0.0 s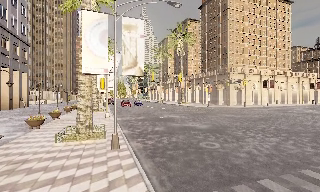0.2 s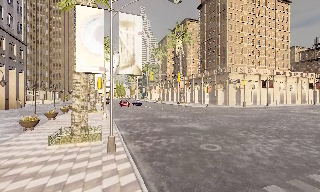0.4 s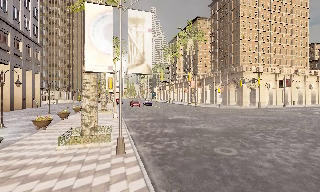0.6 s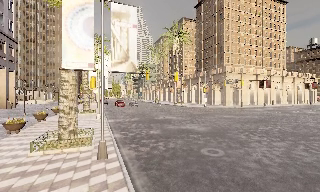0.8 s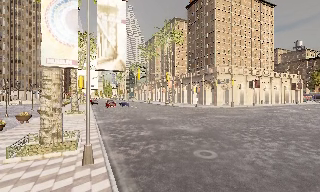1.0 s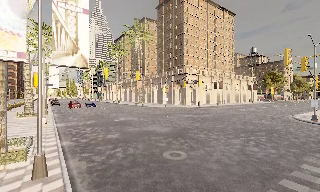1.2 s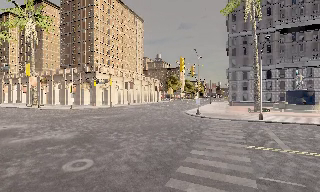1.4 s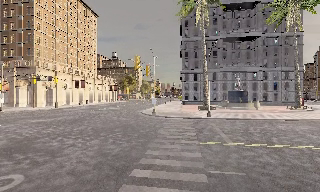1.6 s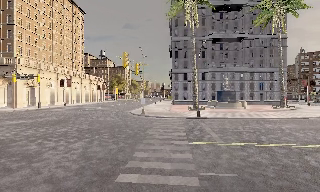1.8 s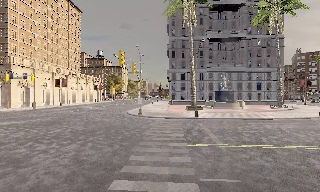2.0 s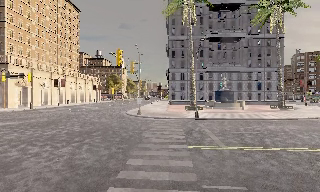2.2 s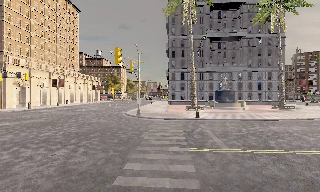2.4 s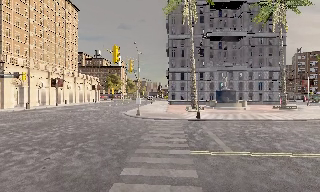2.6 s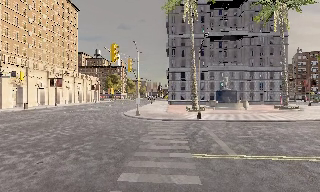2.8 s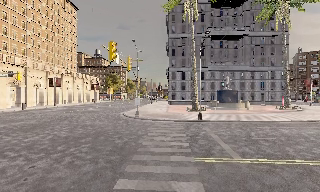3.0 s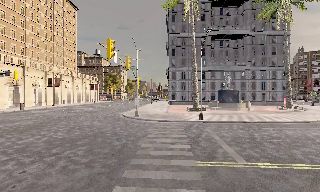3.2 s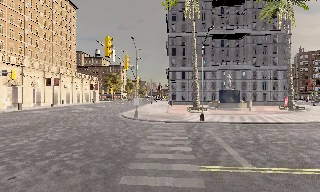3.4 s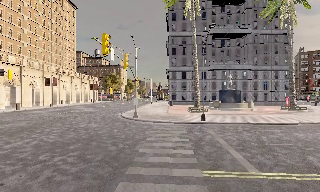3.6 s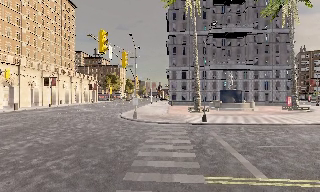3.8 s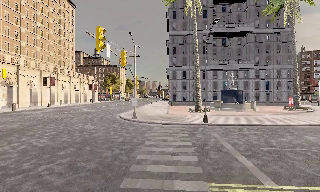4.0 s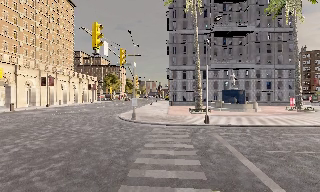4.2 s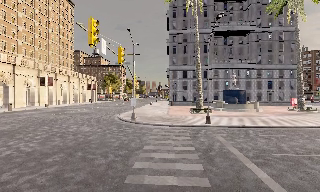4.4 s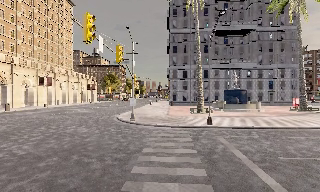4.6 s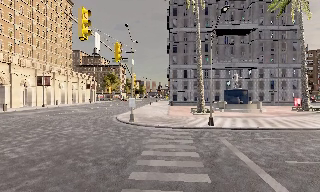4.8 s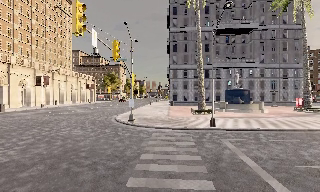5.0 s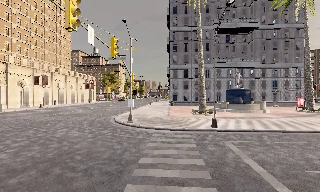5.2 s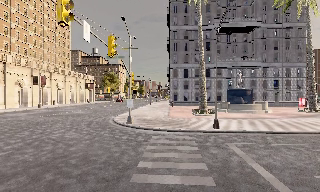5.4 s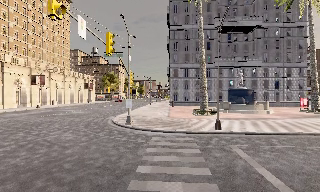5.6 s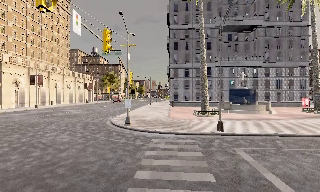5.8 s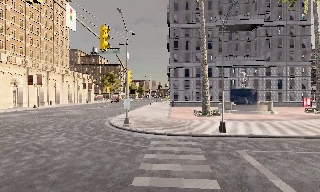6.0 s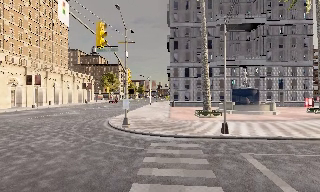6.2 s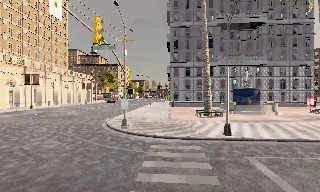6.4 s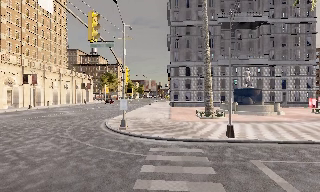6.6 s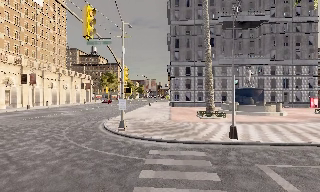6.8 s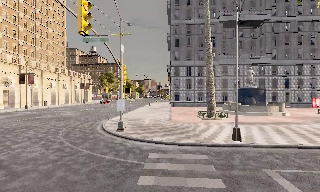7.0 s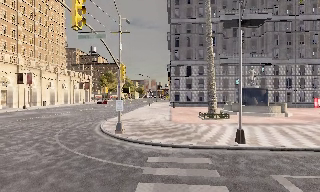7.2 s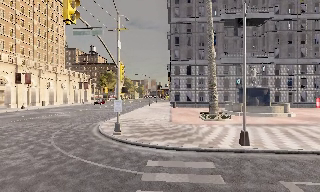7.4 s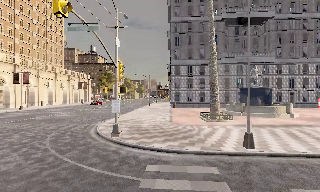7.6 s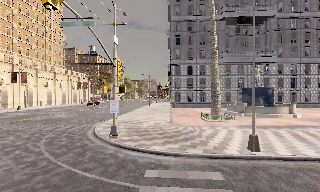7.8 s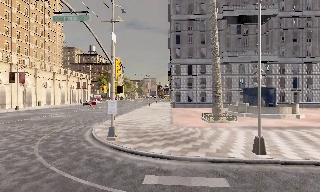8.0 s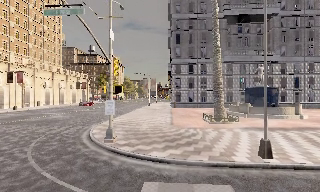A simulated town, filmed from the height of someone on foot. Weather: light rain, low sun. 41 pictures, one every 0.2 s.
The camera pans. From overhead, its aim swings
clockwise.
The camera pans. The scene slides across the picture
to the left.
0.0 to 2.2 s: The camera pans to its right, which is clockwise from overhead, by about 65 degrees. It travels forward, about 4.5 m.
2.2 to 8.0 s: The camera travels forward, about 11 m, so what stands in front looms larger.
The film runs forward here.
